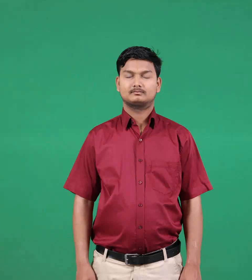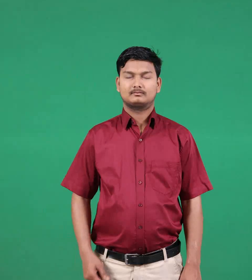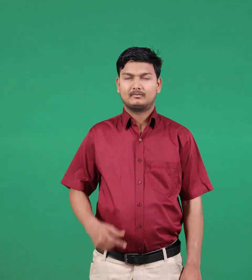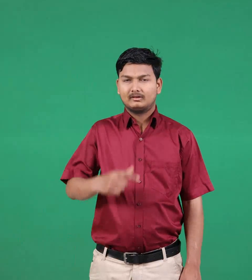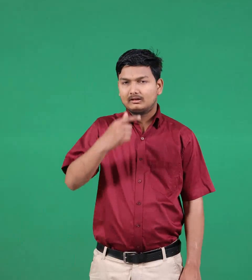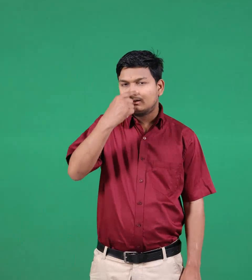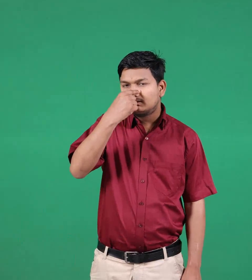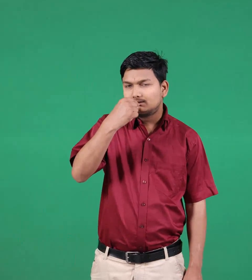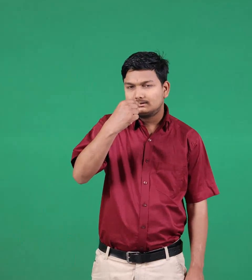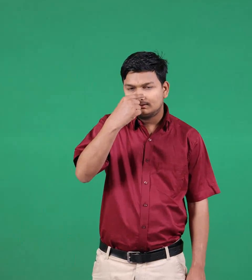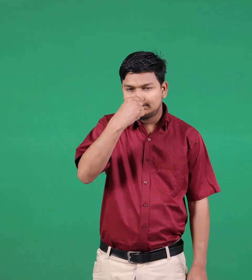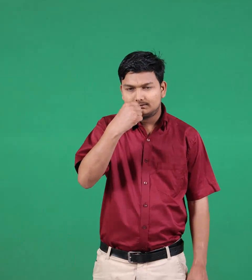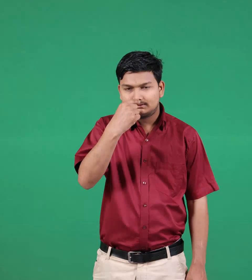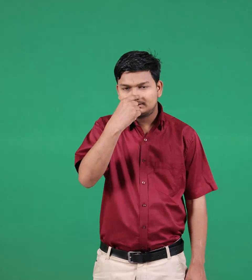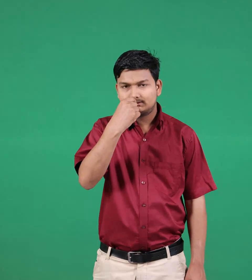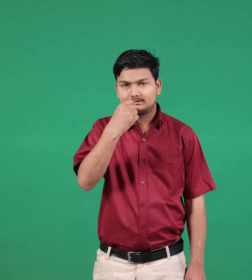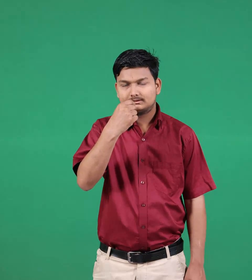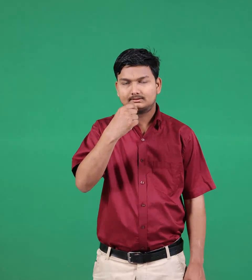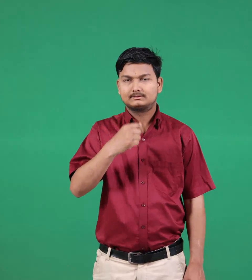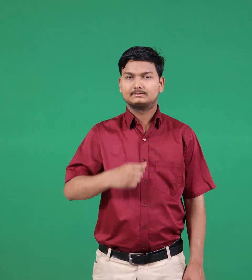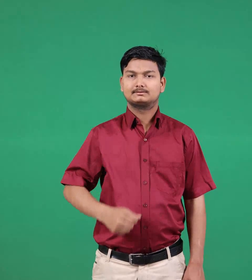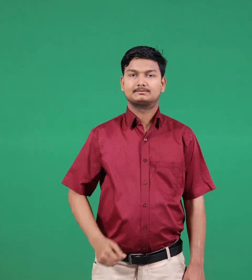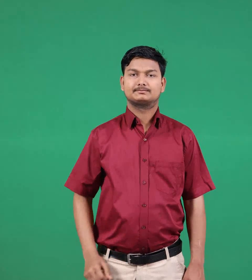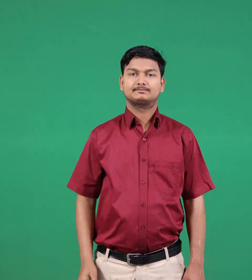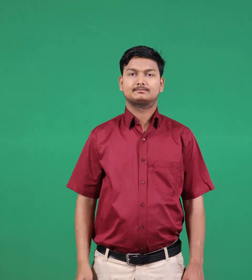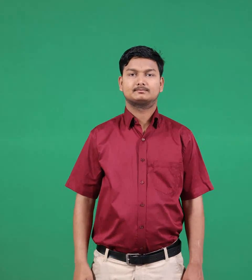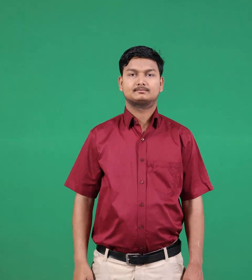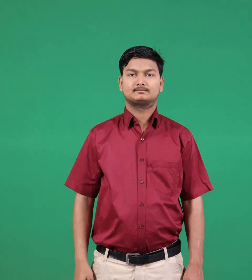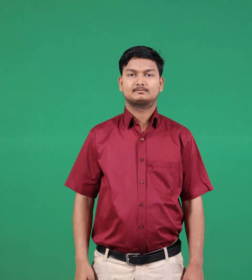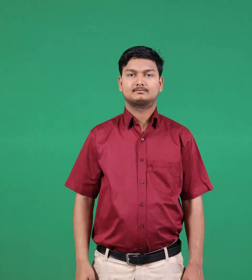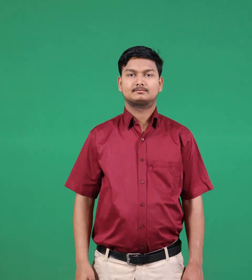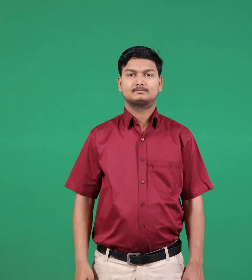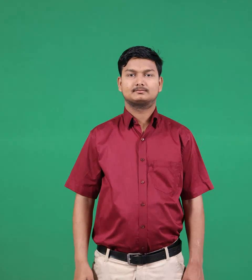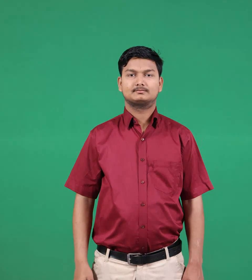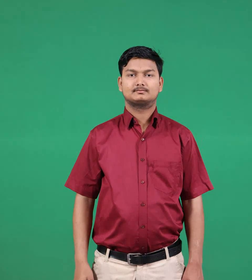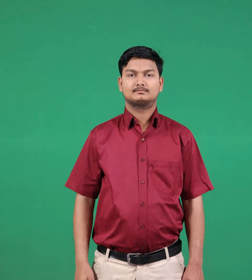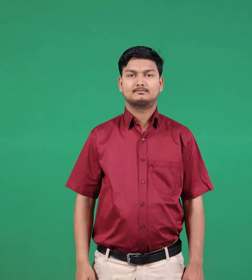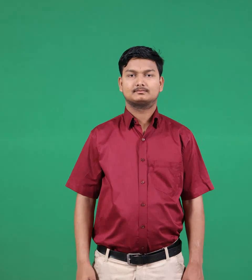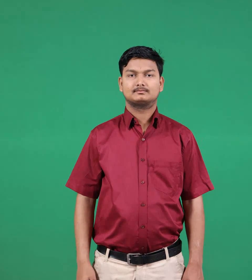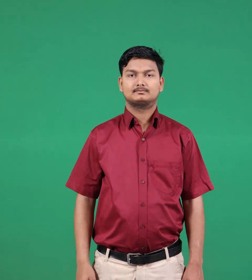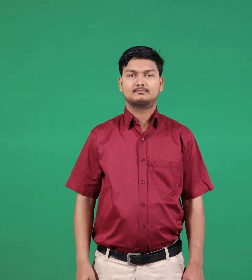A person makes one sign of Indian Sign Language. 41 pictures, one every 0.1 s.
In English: cold
